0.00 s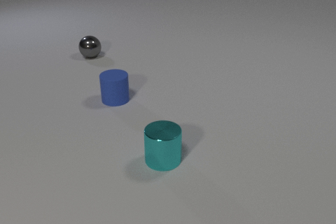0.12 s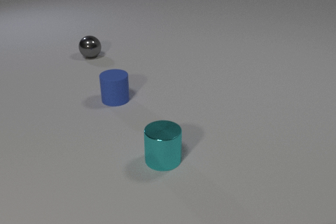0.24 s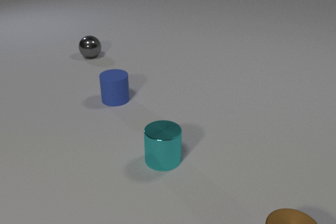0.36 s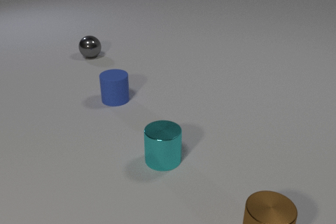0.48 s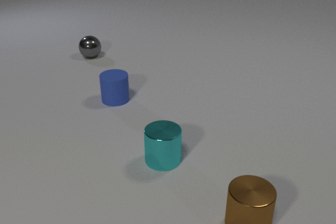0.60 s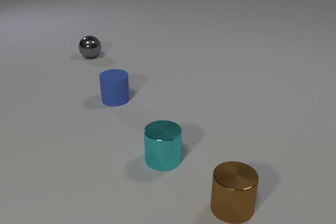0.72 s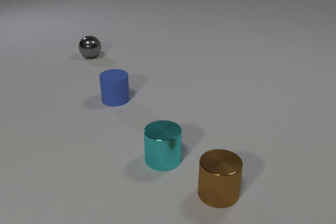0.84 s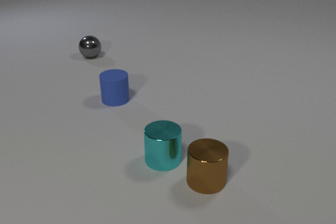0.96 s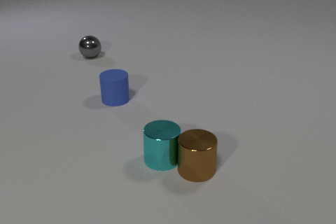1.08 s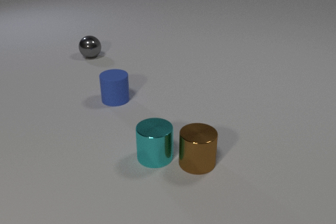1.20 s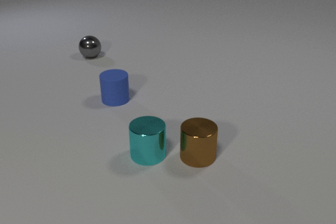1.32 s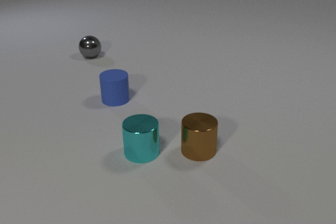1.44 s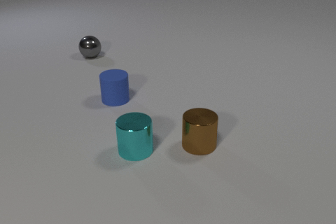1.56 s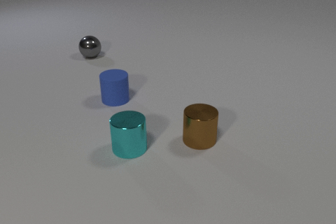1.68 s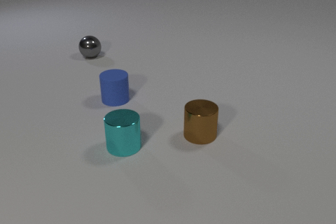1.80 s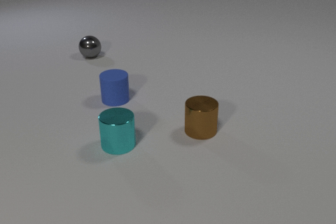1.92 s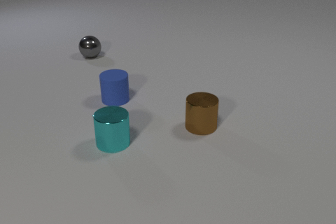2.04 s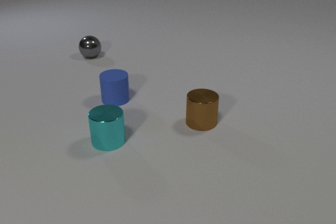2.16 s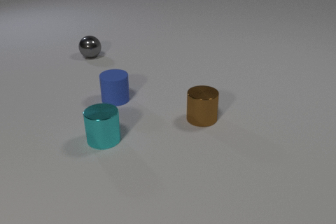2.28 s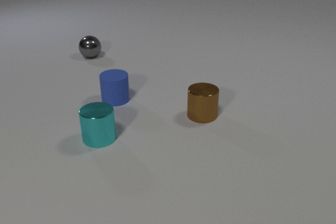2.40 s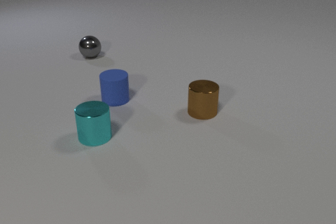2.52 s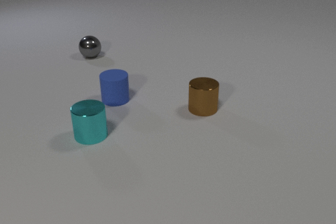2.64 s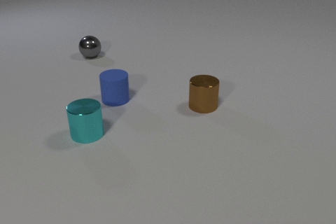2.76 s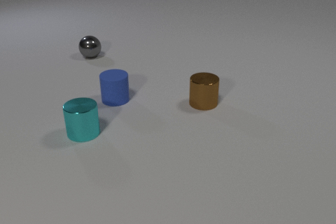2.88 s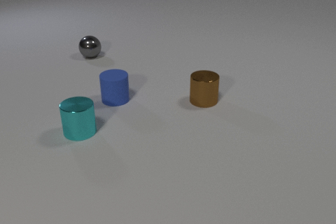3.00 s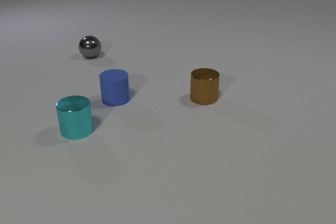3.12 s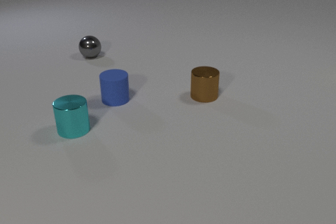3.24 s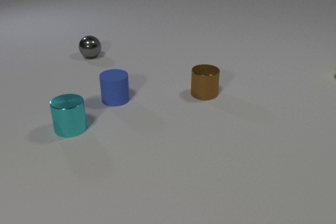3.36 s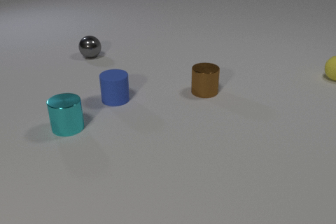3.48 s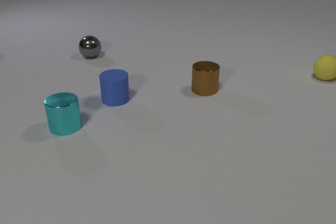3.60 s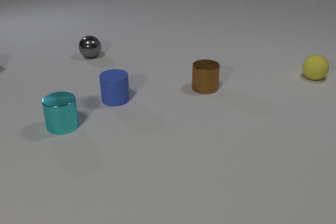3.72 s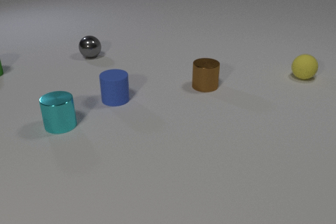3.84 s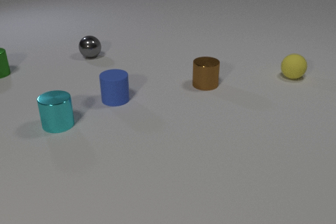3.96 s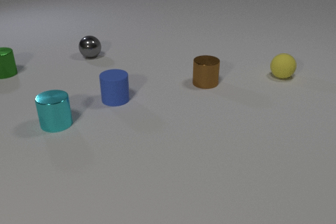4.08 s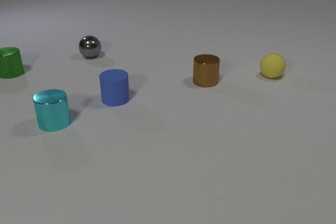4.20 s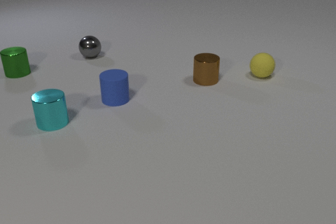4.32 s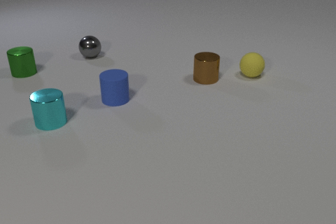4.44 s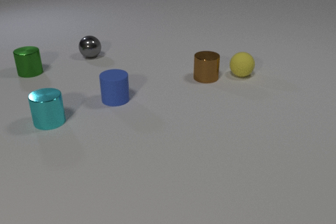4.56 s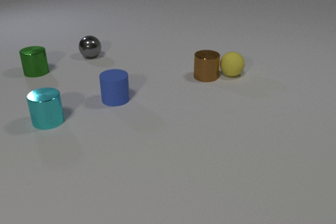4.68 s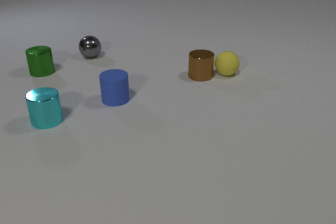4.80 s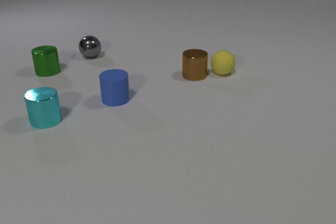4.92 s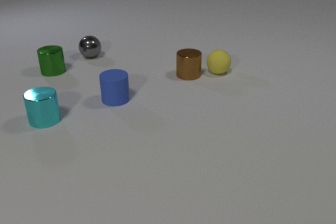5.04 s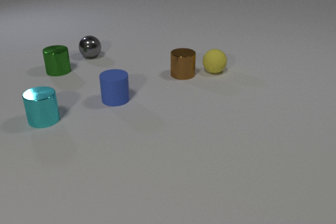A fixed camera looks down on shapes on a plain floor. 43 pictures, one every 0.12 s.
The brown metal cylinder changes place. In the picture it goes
away from the camera.
0.00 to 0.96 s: The brown metal cylinder comes in at the bottom edge, slides away from the camera and to the left. The brown metal cylinder and the cyan metal cylinder collide.
0.96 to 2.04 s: The brown metal cylinder slides away from the camera. The cyan metal cylinder slides to the left and away from the camera.
2.04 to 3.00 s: The brown metal cylinder slides away from the camera. The cyan metal cylinder slides to the left and away from the camera.
3.00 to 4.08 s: The brown metal cylinder slides away from the camera. The cyan metal cylinder slides to the left and away from the camera. The yellow rubber sphere comes in at the right edge, rolls to the left. The green metal cylinder comes in at the left edge, slides to the right.
4.08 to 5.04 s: The brown metal cylinder slides to the left and away from the camera. The cyan metal cylinder slides to the left and away from the camera. The yellow rubber sphere rolls to the left. The green metal cylinder slides to the right. The brown metal cylinder and the yellow rubber sphere collide.
How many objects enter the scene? 3.
Are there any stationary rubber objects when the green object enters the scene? yes.
What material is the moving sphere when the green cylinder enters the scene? rubber.
